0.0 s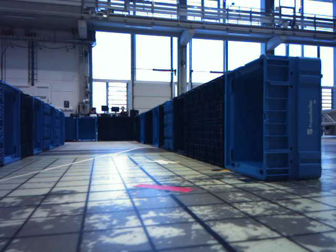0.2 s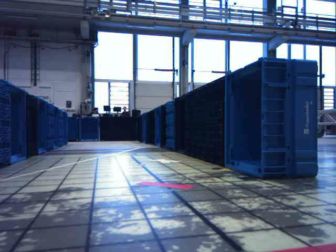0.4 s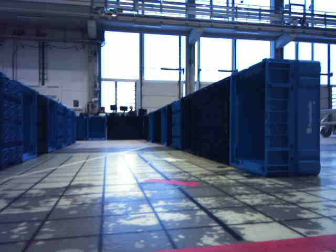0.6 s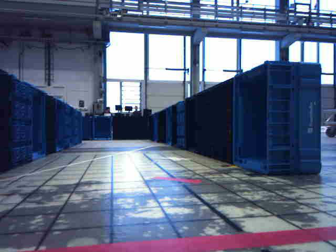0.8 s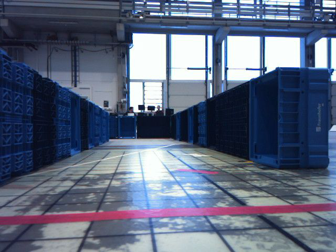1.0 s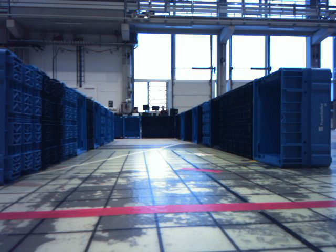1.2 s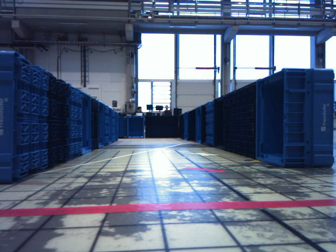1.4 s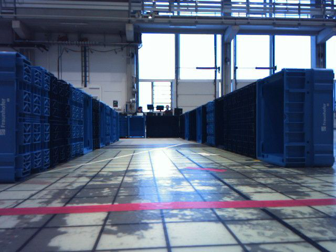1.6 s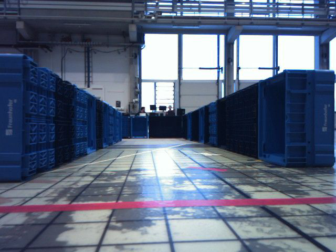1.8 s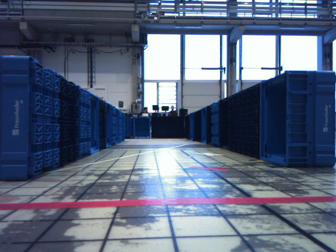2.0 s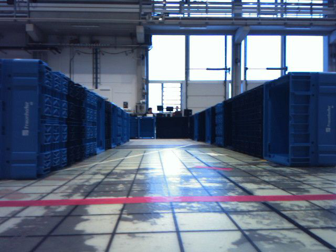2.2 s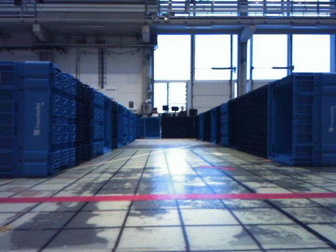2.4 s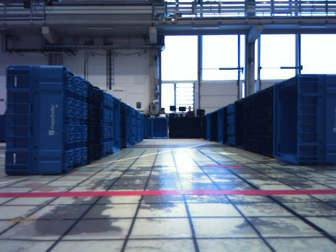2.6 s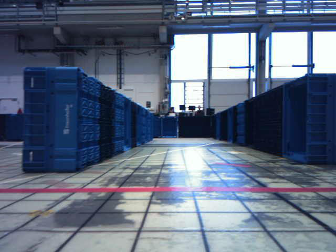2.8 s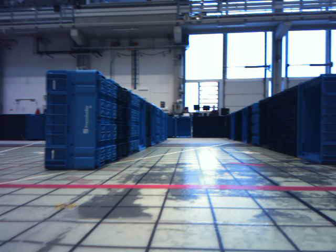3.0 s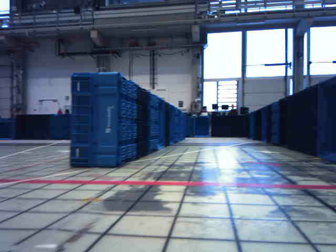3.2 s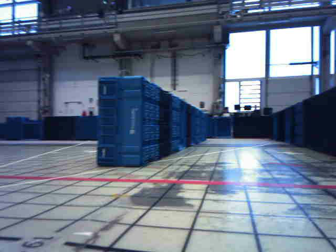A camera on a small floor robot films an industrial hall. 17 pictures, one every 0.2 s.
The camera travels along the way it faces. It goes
backward.
0.0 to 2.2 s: The camera pans to its left, which is counterclockwise from overhead, by about 10 degrees. It travels backward, about 0.4 m, so what stands in front gets smaller.
2.2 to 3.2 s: The camera swings to its left by about 15 degrees, and the scene slides to the right. It travels backward, about 0.2 m, so what stands in front gets smaller.
The film runs backward here.
